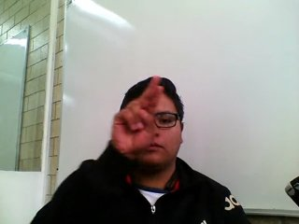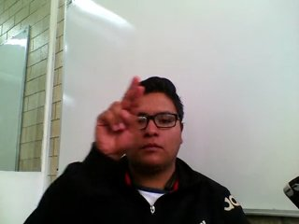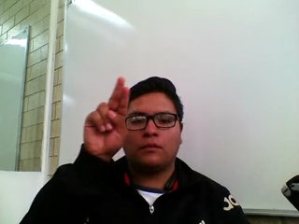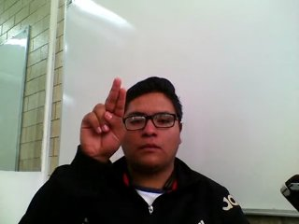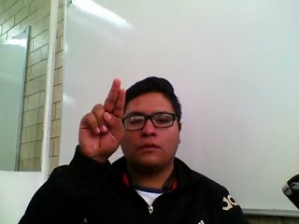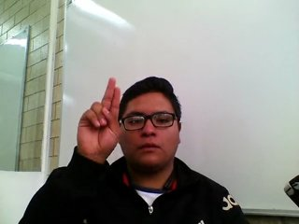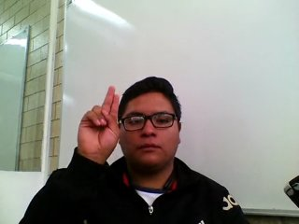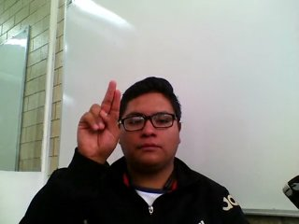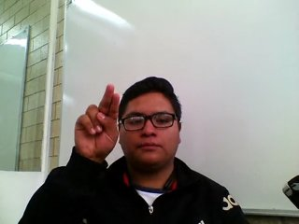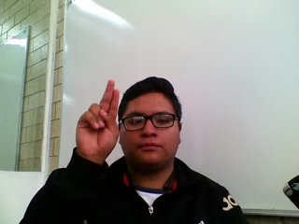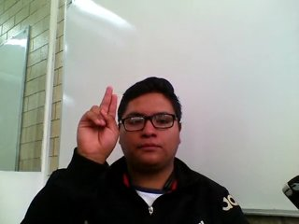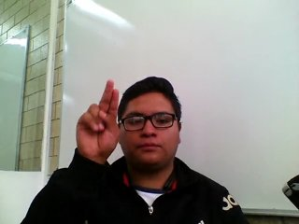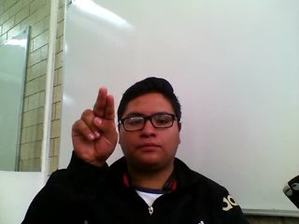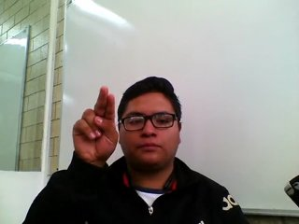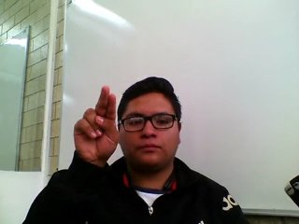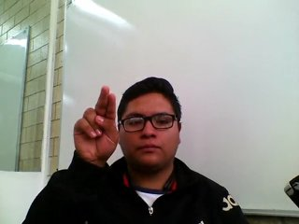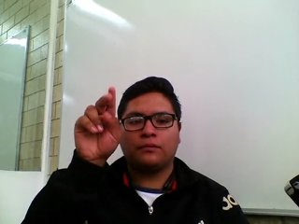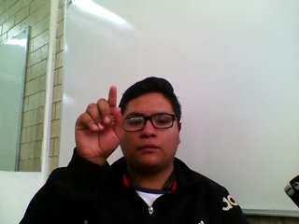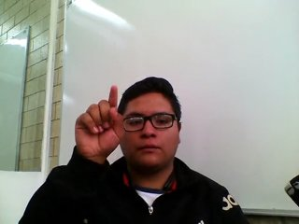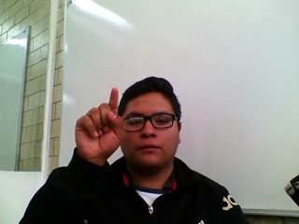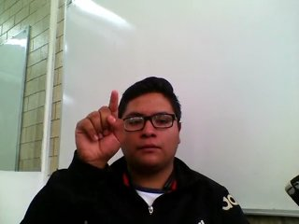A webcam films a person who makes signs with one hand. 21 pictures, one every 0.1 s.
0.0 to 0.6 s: Pointing with two fingers.
0.7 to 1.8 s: Double click with two fingers.
